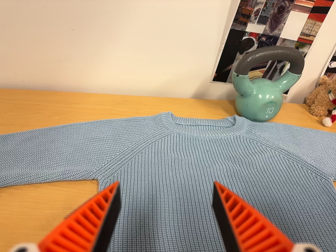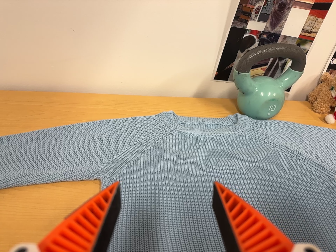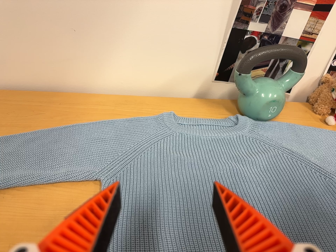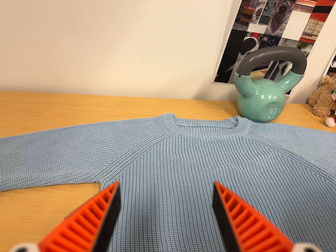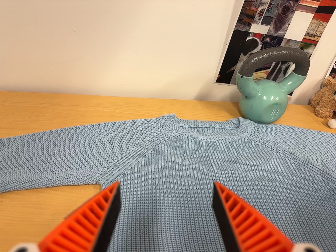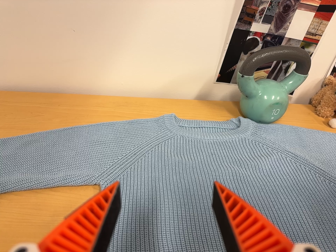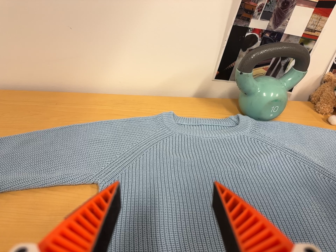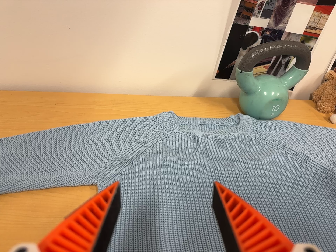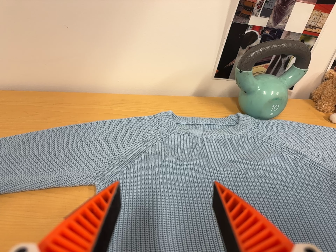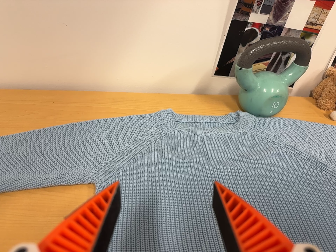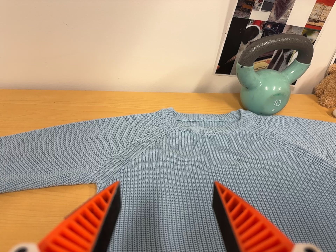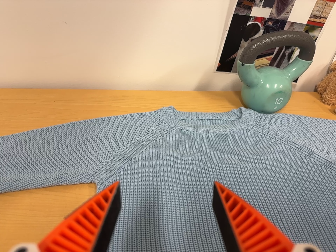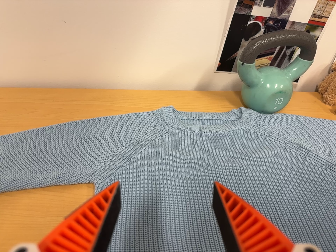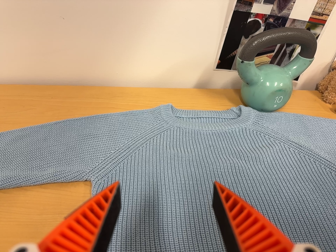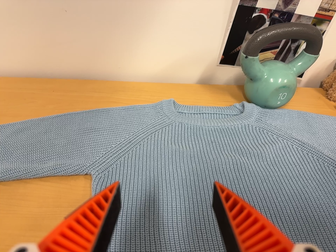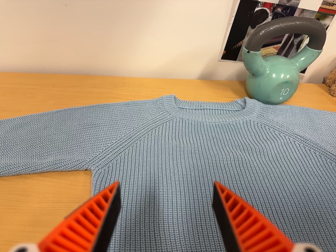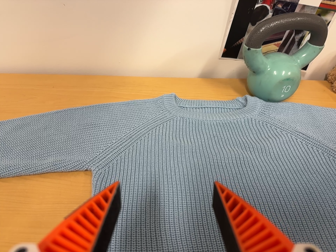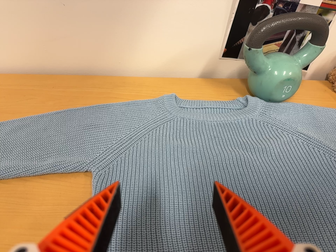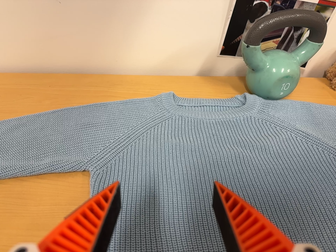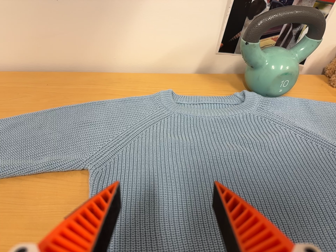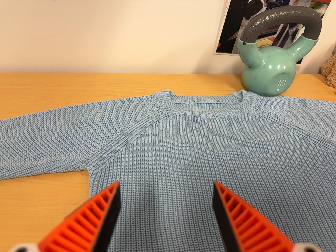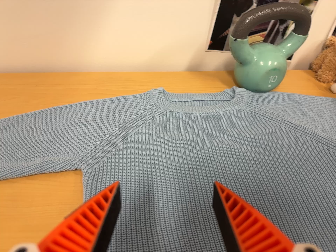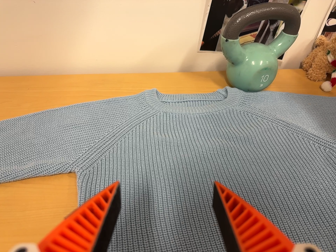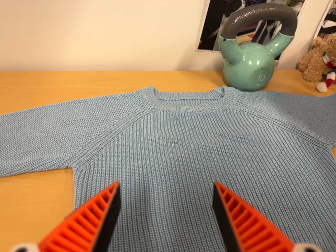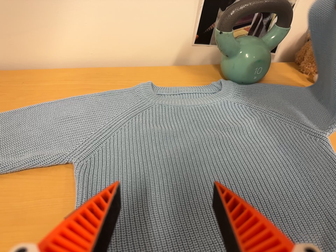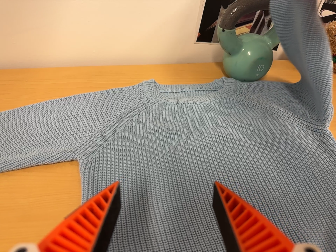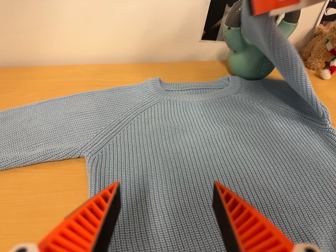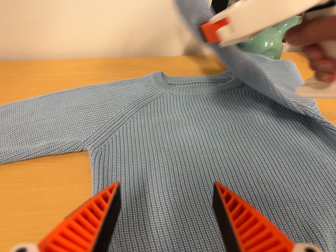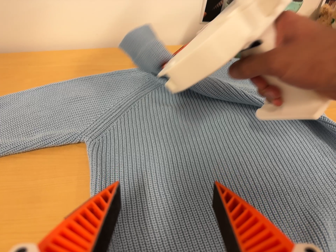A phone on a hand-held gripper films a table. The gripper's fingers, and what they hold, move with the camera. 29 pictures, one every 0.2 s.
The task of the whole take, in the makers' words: right arm across.
0.0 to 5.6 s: The camera travels forward, about 5 cm, so what stands in front looms larger. Its aim tips toward the bottom of its view by about 10 degrees, and the scene shifts upward.
The film runs forward here.
